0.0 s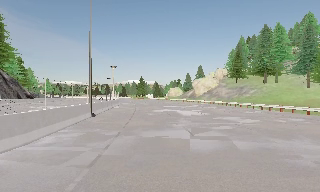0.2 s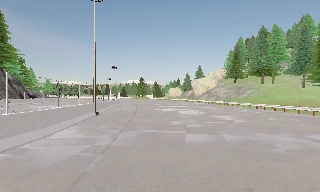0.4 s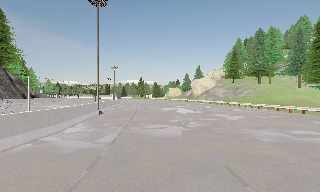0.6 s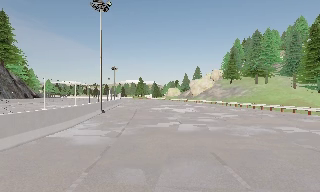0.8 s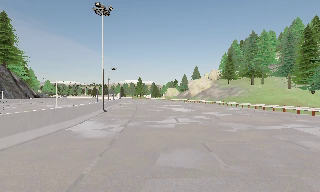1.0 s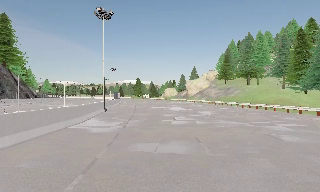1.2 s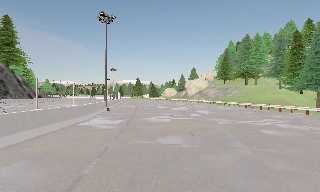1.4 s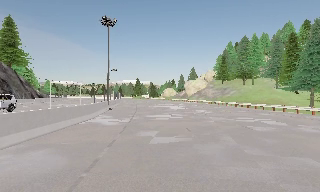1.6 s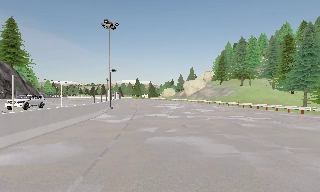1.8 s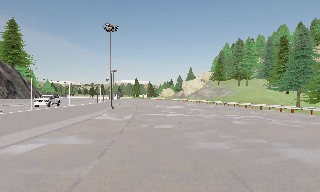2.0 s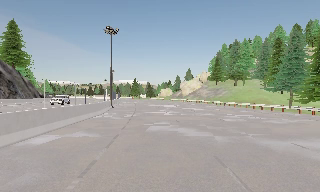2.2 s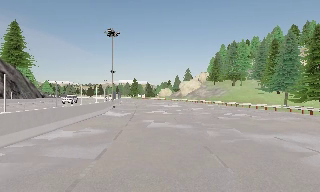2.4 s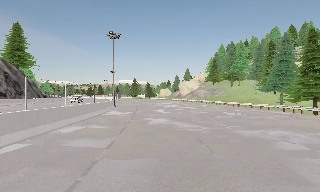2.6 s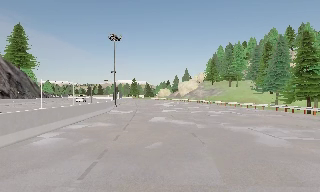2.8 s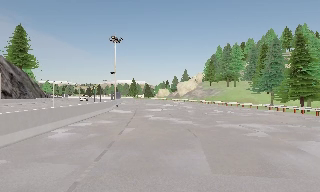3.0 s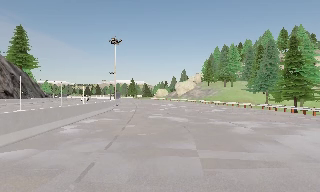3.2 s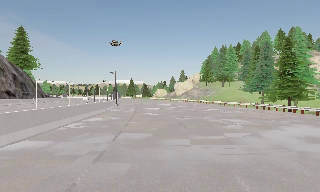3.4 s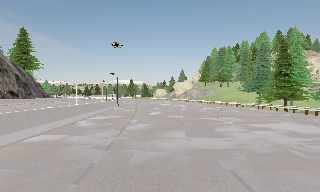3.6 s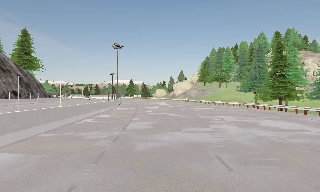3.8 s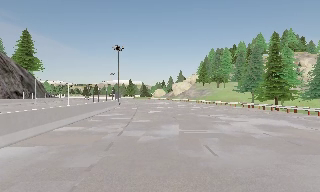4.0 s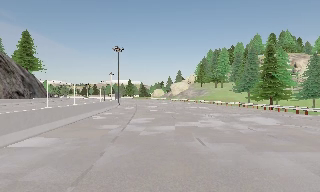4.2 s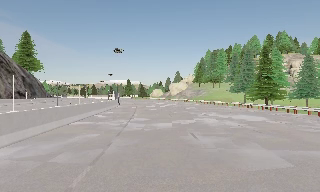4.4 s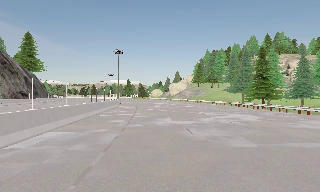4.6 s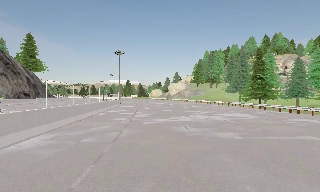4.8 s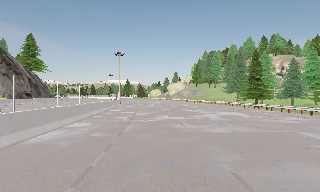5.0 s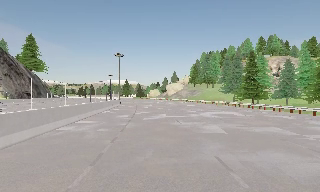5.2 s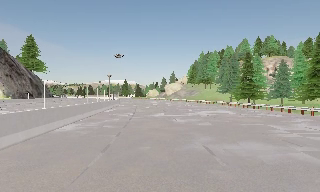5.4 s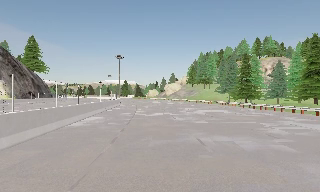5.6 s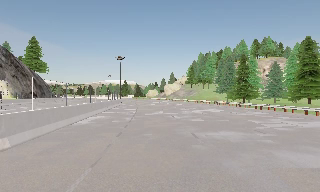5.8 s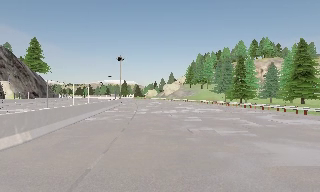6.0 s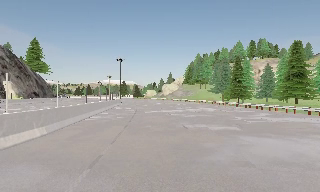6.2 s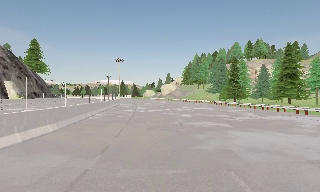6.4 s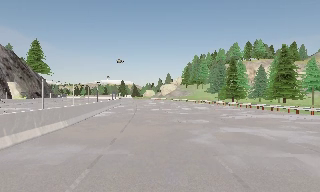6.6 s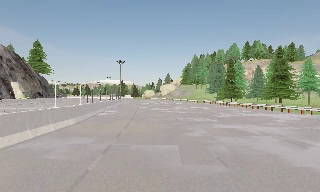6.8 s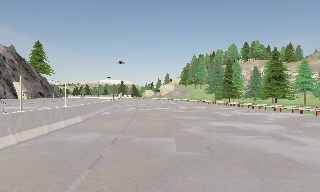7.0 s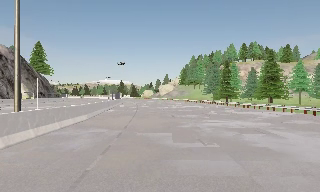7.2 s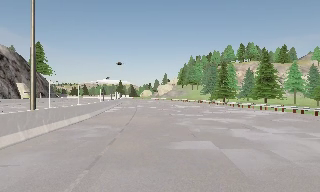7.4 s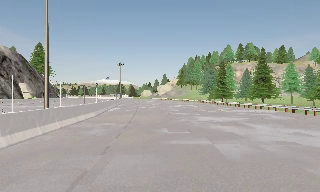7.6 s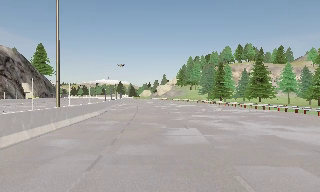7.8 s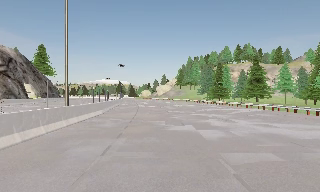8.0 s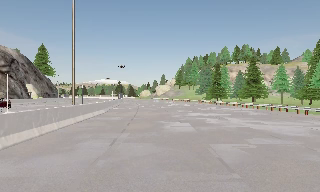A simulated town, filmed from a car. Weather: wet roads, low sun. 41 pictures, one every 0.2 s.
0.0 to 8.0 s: The camera swings to its right by about 10 degrees, and the scene slides to the left. It travels backward, about 40 m, so what stands in front gets smaller.
The film runs backward here.
